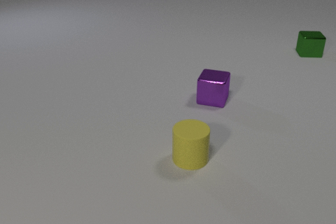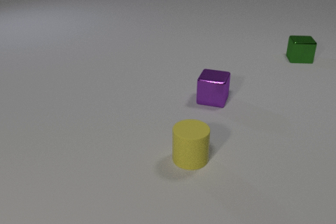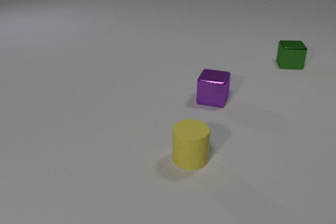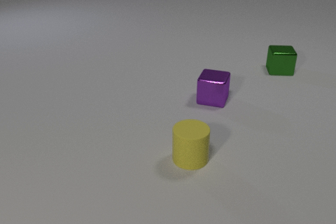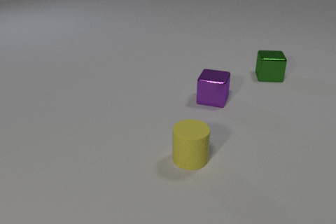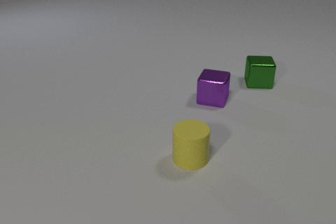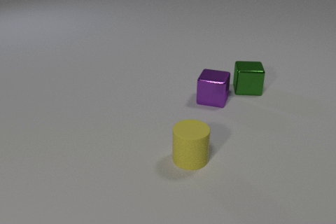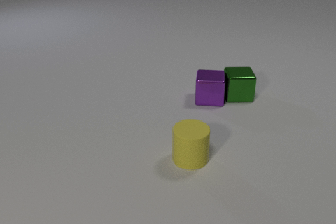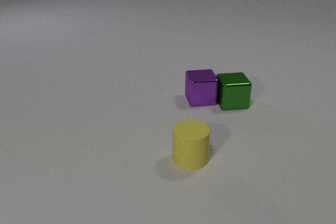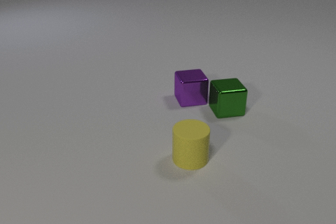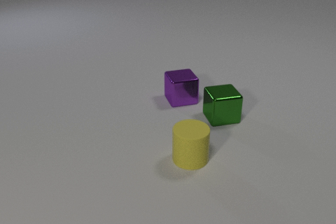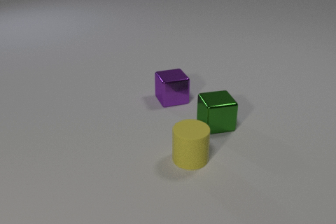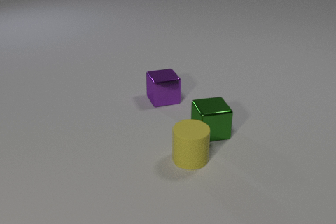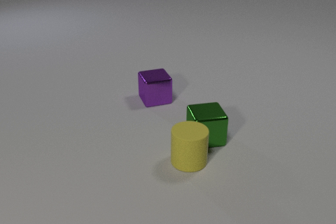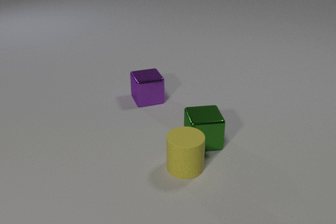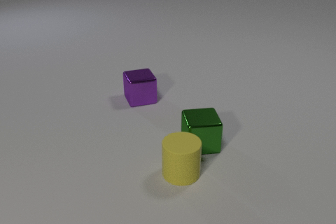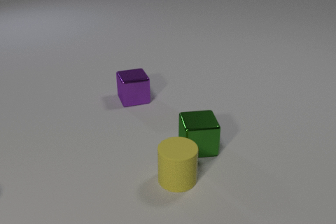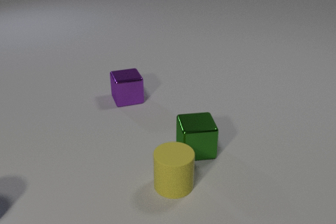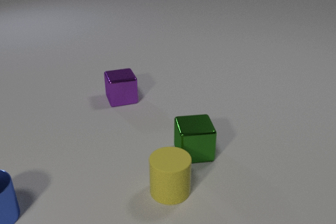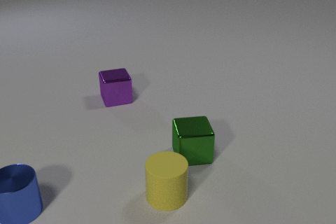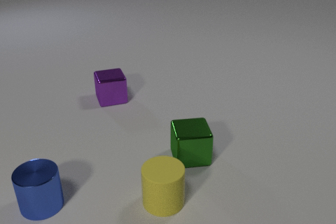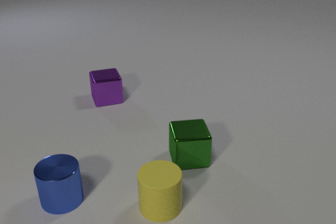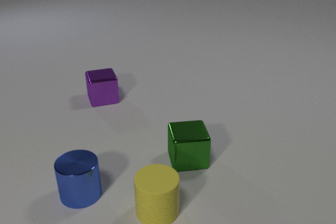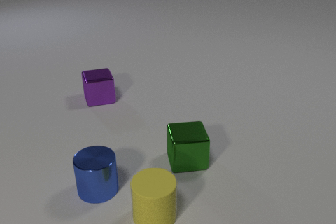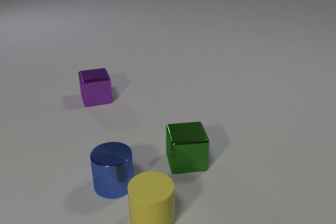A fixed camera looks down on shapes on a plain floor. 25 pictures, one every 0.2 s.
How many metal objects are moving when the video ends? 3.
How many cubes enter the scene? 0.
What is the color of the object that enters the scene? blue.
0.0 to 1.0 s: The green metal cube slides toward the camera and to the left.
1.0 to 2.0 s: The green metal cube slides toward the camera and to the left. The purple metal cube slides to the left, spins counterclockwise seen from above by about 30 degrees, its near face sliding to the right. The green metal cube and the purple metal cube collide.
2.0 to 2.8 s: The green metal cube slides toward the camera. The purple metal cube slides to the left. The yellow rubber cylinder slides toward the camera. The green metal cube and the yellow rubber cylinder collide.
2.8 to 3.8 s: The green metal cube slides toward the camera and to the left. The purple metal cube slides to the left. The yellow rubber cylinder slides toward the camera. The blue metal cylinder comes in at the left edge, slides to the right.
3.8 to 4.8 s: The green metal cube slides toward the camera. The purple metal cube slides to the left. The yellow rubber cylinder slides toward the camera and to the left. The blue metal cylinder slides to the right.
